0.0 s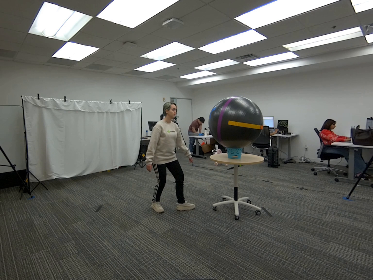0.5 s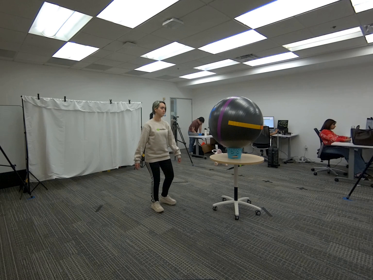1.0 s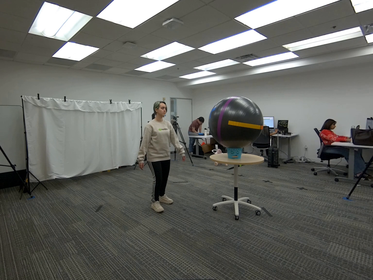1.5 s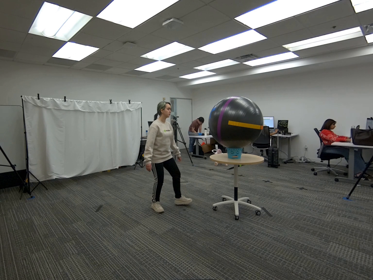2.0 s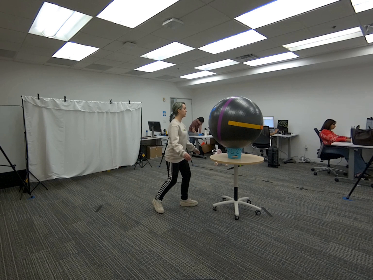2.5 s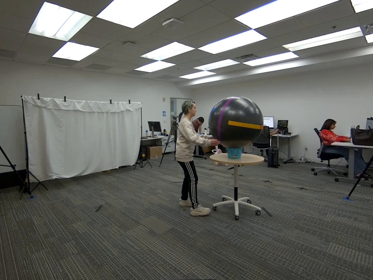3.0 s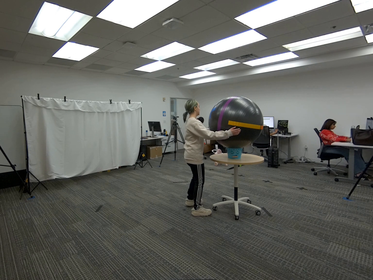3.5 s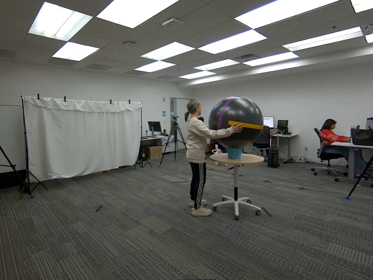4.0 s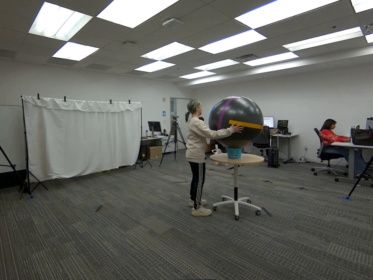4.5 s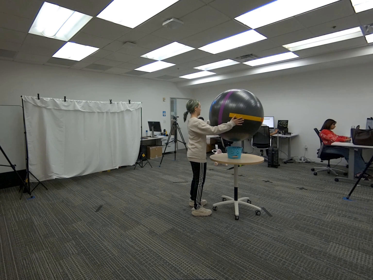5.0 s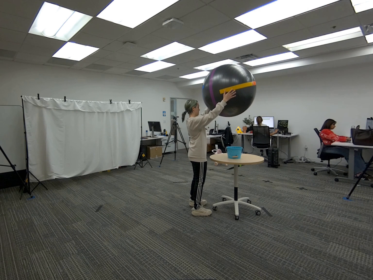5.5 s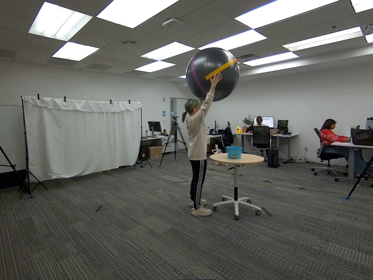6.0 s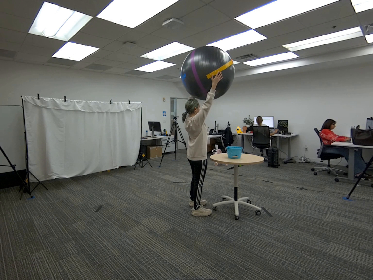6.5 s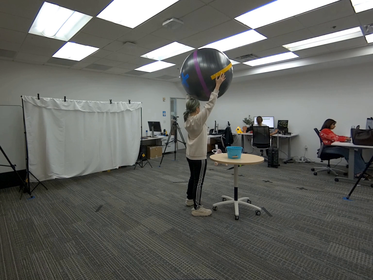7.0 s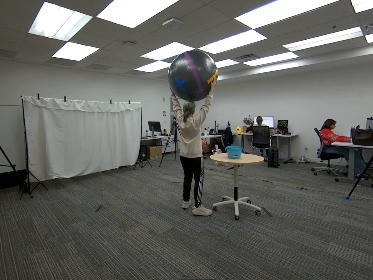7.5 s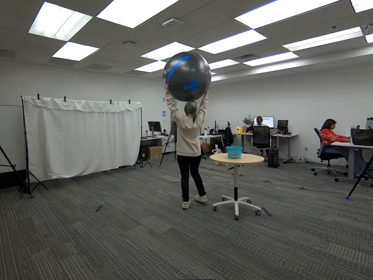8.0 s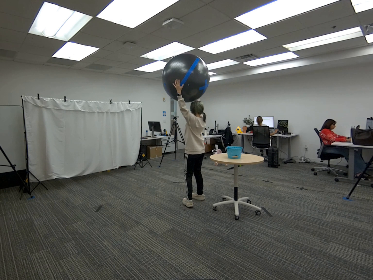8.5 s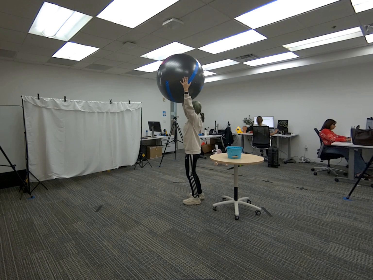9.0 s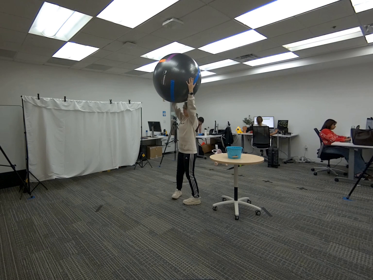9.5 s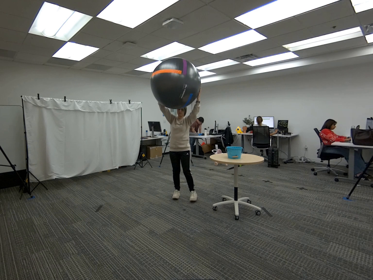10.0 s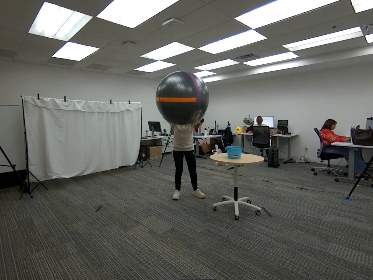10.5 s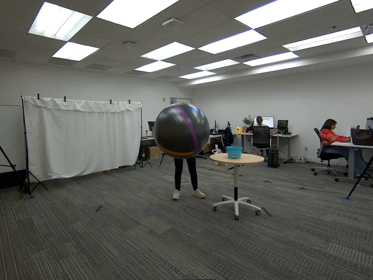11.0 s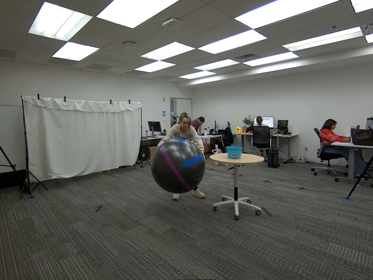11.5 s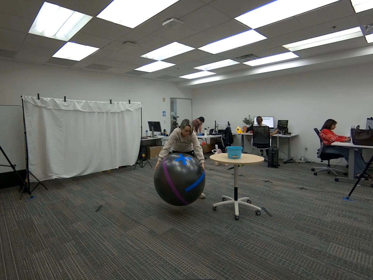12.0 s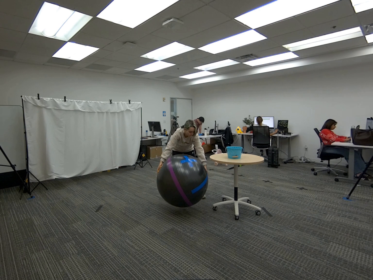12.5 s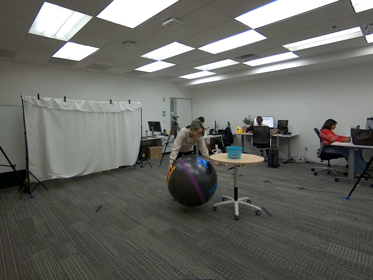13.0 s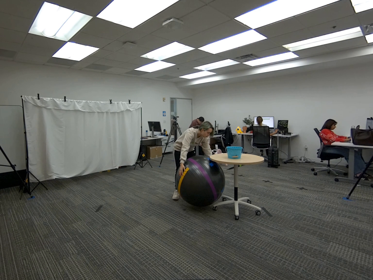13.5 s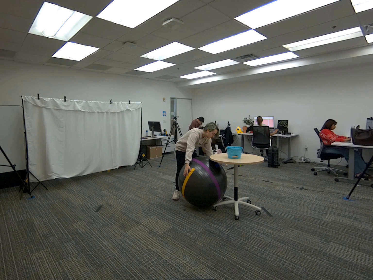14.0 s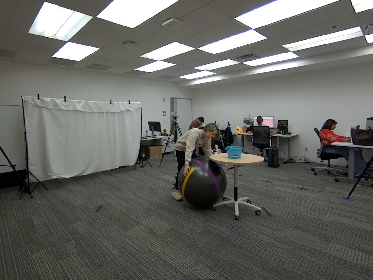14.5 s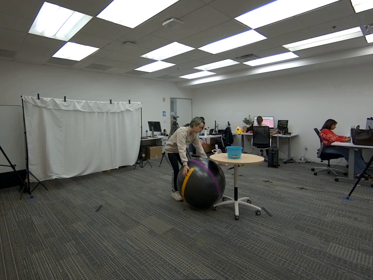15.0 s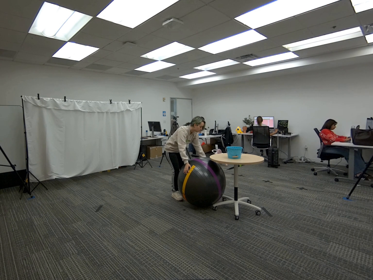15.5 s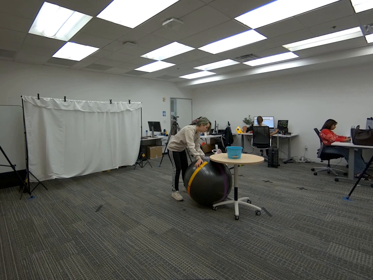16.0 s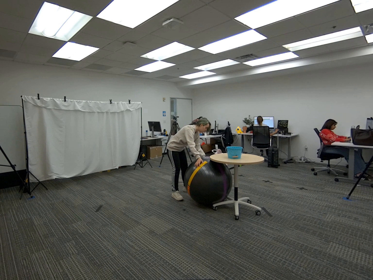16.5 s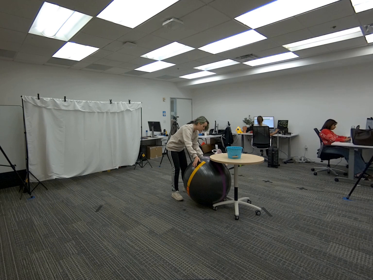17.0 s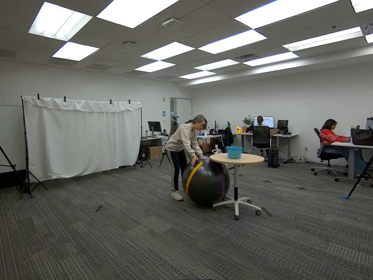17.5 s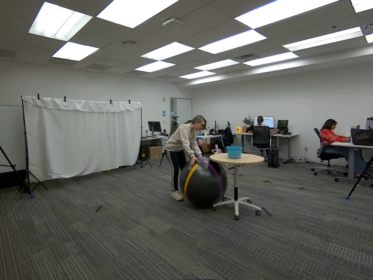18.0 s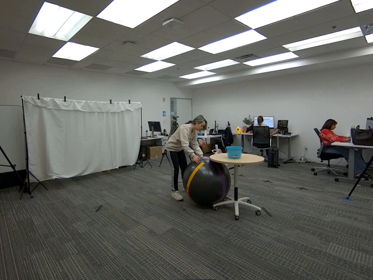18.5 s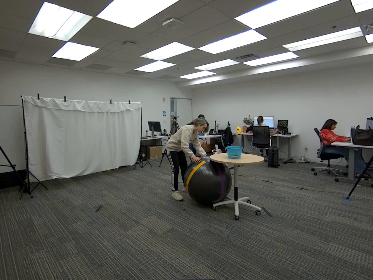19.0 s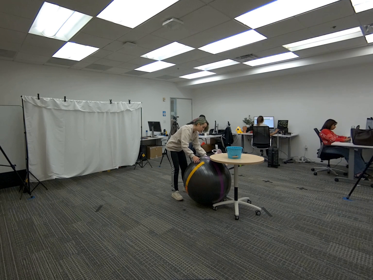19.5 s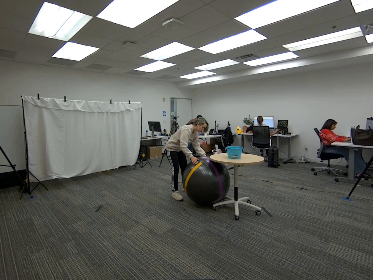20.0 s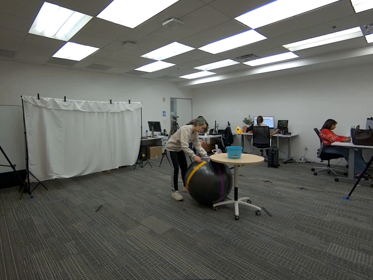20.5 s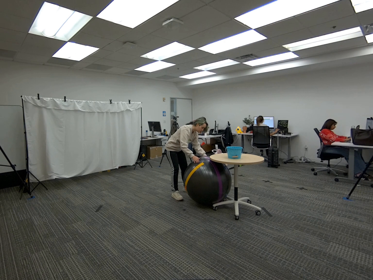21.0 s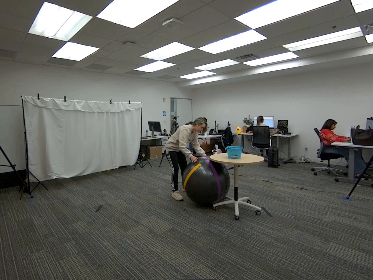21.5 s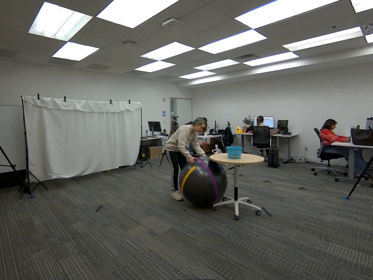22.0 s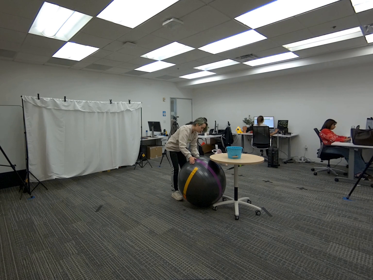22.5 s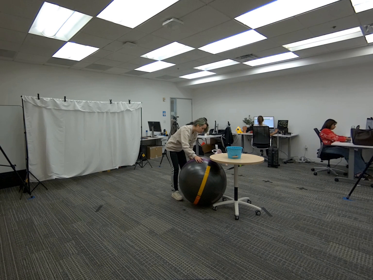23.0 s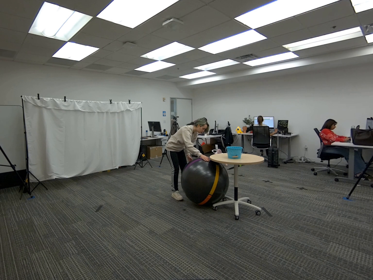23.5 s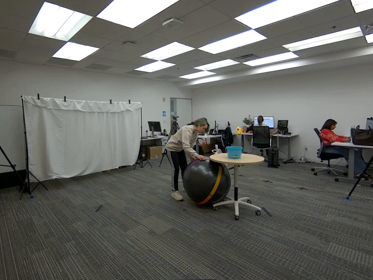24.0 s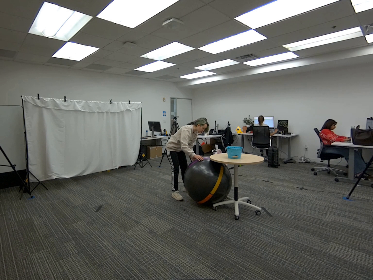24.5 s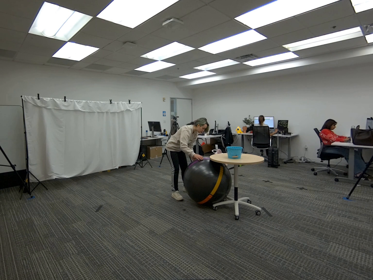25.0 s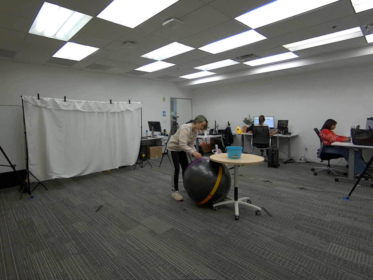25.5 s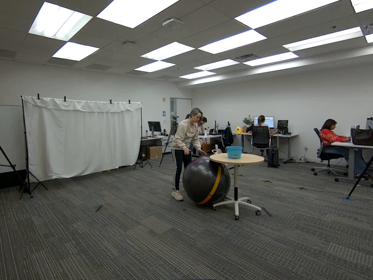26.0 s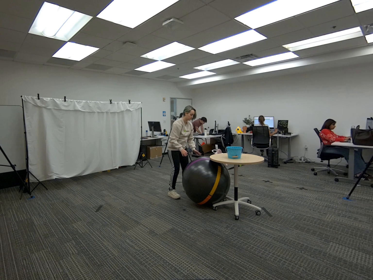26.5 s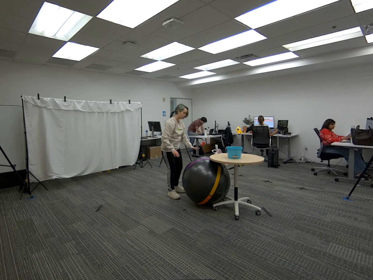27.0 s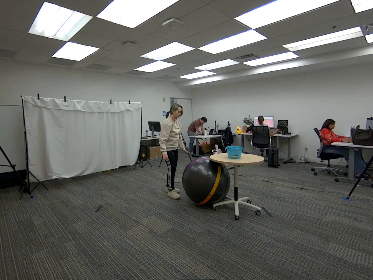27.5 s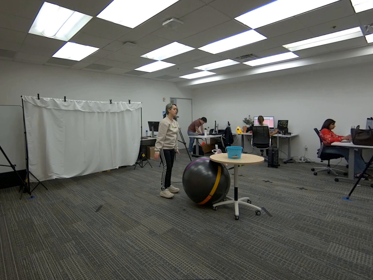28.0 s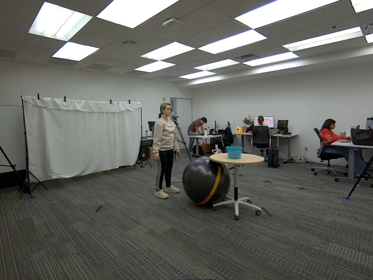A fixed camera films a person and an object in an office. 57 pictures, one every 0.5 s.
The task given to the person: Walk over to the yoga ball on the round table sitting on the blue basket and place on the ground.
